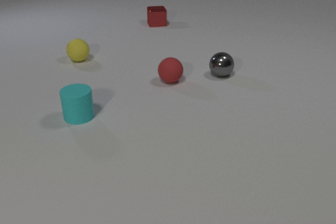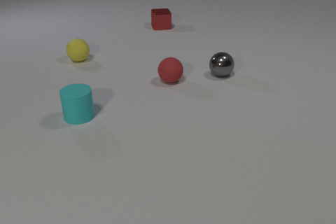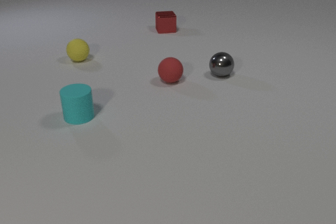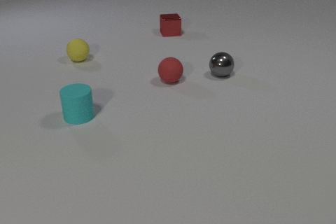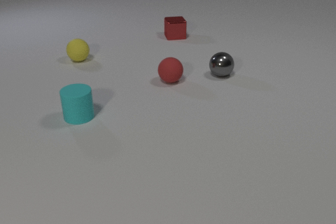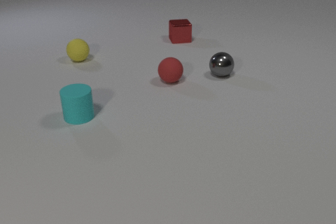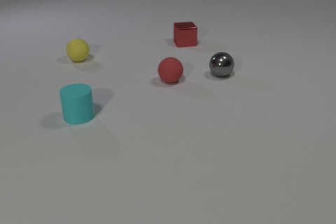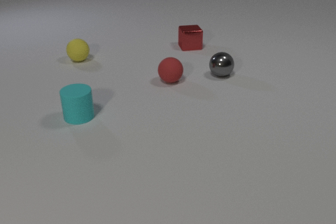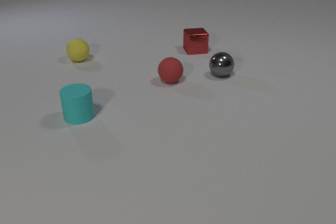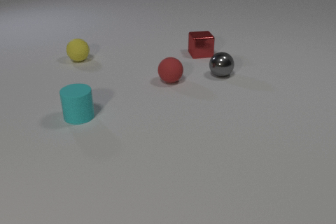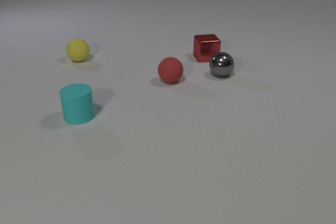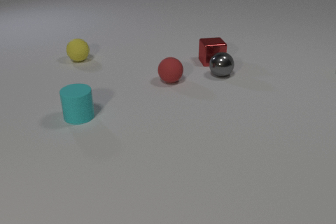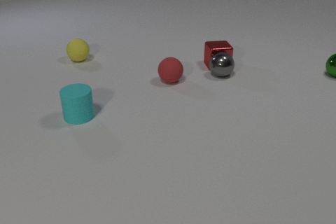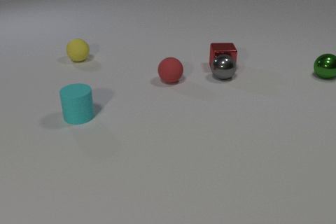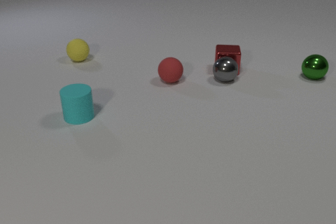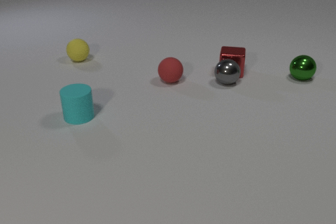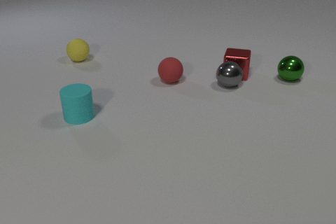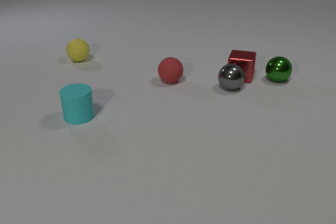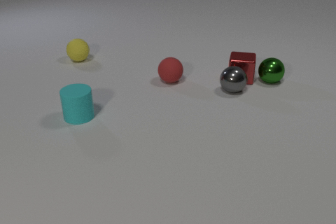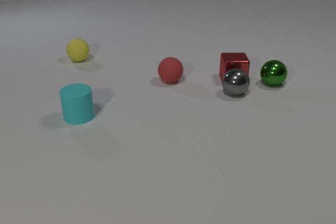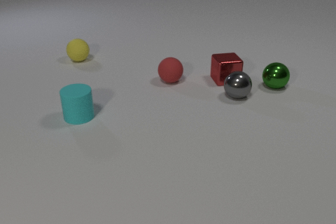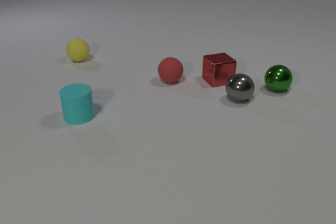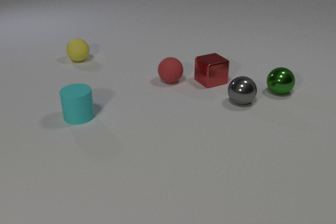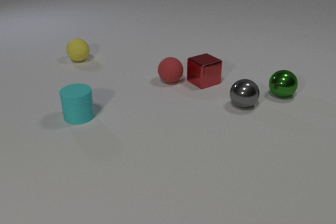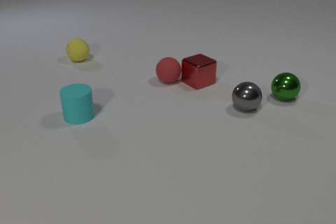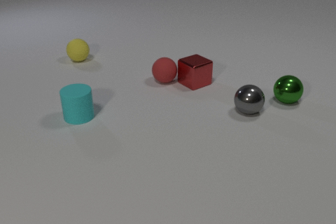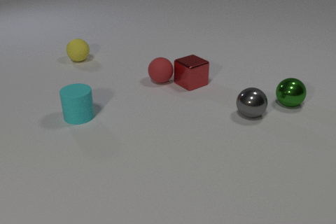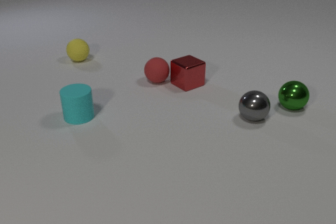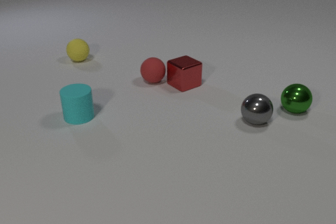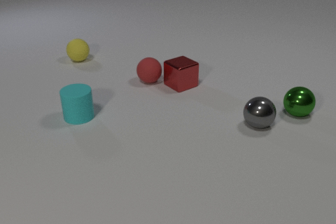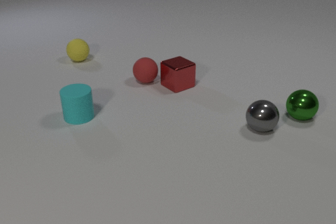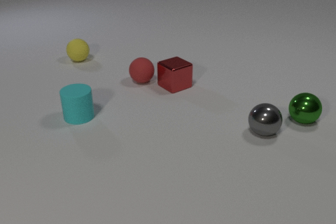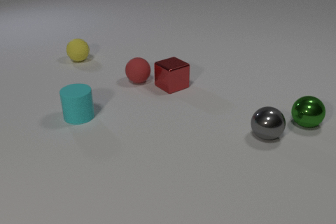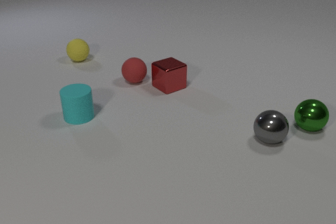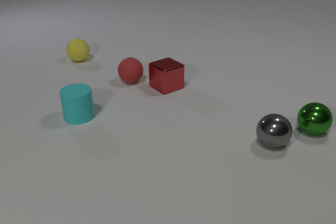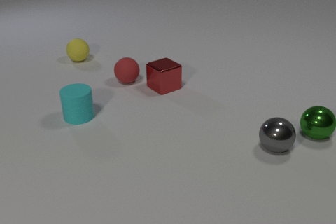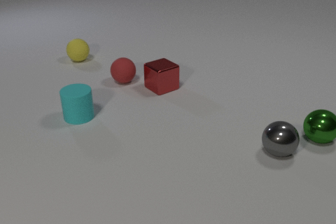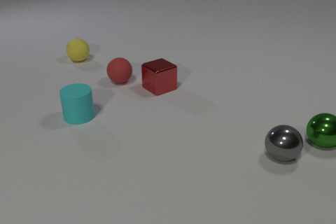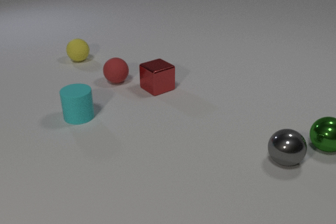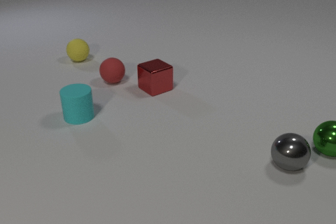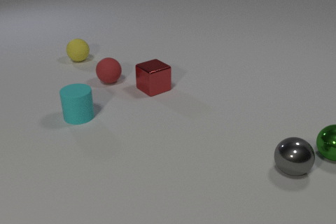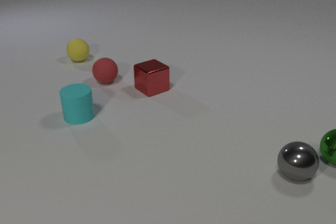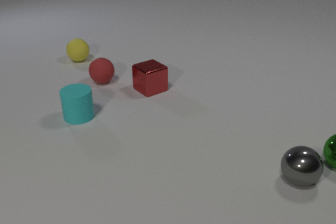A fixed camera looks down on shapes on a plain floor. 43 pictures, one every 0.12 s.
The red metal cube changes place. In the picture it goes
toward the camera.
The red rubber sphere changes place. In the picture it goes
to the left.
0.00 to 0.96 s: The red metal cube slides toward the camera and to the right.
0.96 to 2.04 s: The red metal cube slides toward the camera and to the right, spins clockwise seen from above by about 30 degrees, its near face sliding to the left. The gray metal sphere rolls toward the camera. The green metal sphere comes in at the right edge, rolls to the left and toward the camera. The red metal cube and the gray metal sphere collide.
2.04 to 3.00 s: The red metal cube slides to the left and toward the camera, spins counterclockwise seen from above by about 45 degrees, its near face sliding to the right. The gray metal sphere rolls toward the camera. The green metal sphere rolls toward the camera. The red rubber sphere rolls to the left. The red metal cube and the green metal sphere collide. The red metal cube and the red rubber sphere collide.
3.00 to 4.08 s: The red metal cube slides to the left. The gray metal sphere rolls toward the camera and to the right. The green metal sphere rolls toward the camera and to the right. The red rubber sphere rolls to the left.
4.08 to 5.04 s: The red metal cube slides to the left. The gray metal sphere rolls toward the camera and to the right. The green metal sphere rolls toward the camera and to the right. The red rubber sphere rolls to the left.
Are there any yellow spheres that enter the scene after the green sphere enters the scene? no.
How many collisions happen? 3.
How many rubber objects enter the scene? 0.
